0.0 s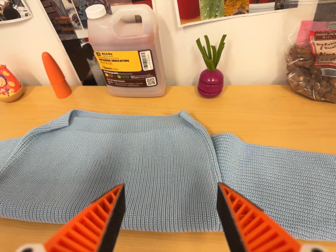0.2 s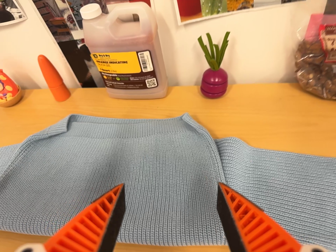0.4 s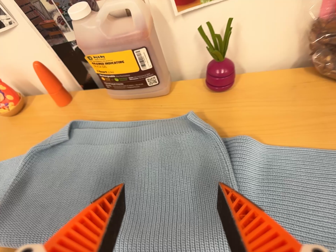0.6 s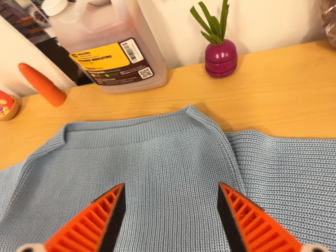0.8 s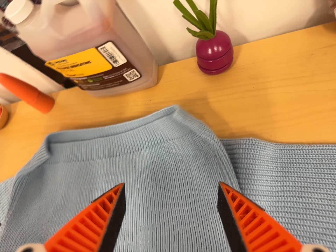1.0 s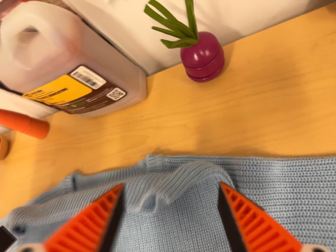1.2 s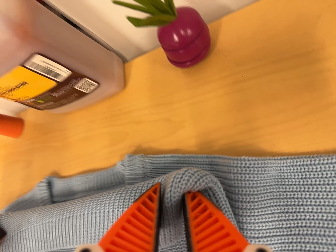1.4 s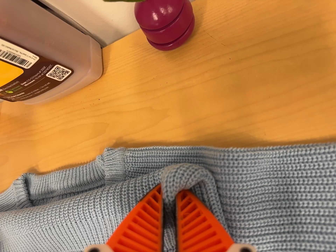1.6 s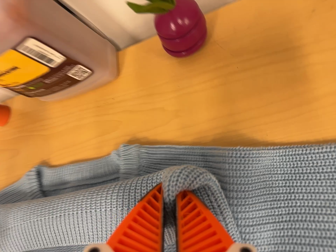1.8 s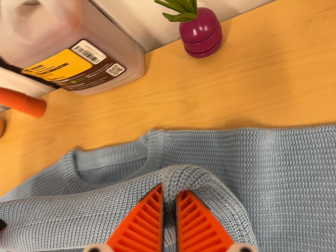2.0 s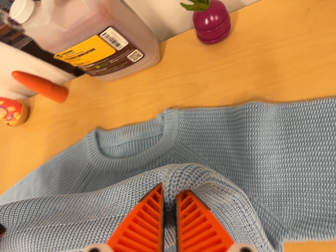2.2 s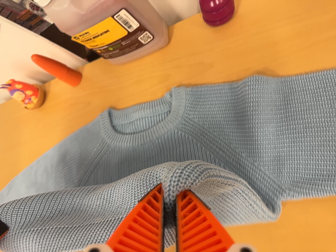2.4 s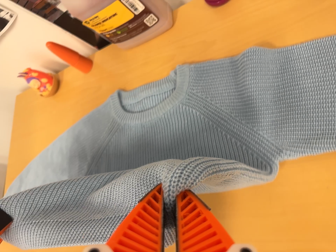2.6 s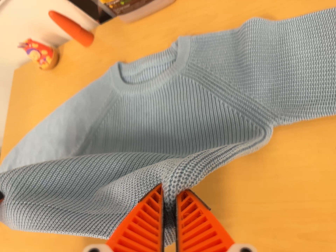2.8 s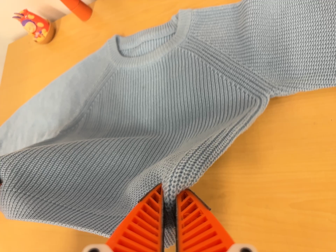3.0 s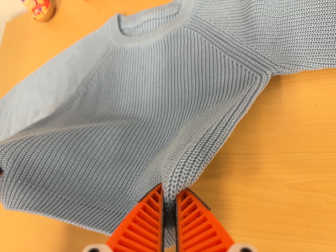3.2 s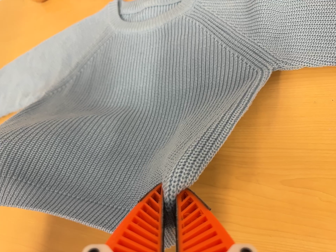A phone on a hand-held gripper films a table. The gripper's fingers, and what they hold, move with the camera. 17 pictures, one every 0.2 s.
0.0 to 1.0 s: The camera pans to its left by about 15 degrees. It travels toward the top of its view, forward and to its right, about 24 cm. Its aim tips toward the bottom of its view by about 15 degrees. It rolls about its line of sight by about 20 degrees, and the scene rotates counterclockwise.
1.0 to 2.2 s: The camera travels toward the bottom of its view and backward, about 12 cm, so close, fixed things drift upward.
2.2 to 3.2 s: The camera travels toward the bottom of its view, about 16 cm, so close, fixed things drift upward. It rolls about its line of sight by about 10 degrees, and the scene rotates clockwise.
The film runs backward here.
